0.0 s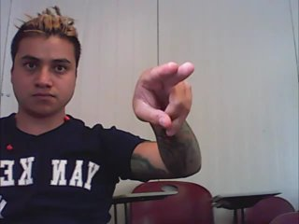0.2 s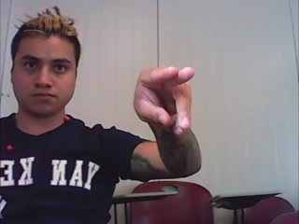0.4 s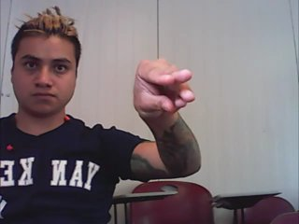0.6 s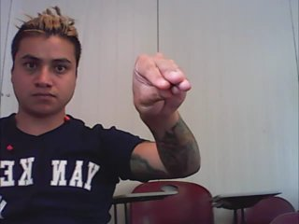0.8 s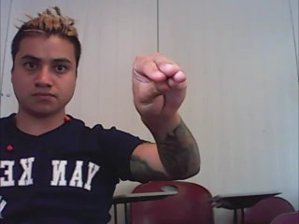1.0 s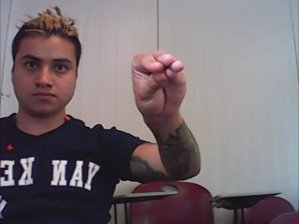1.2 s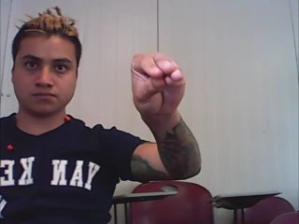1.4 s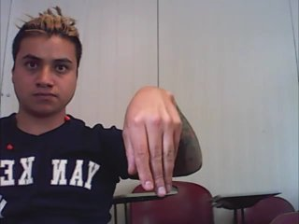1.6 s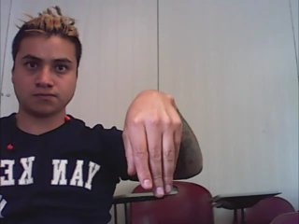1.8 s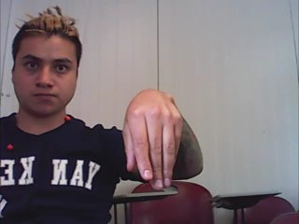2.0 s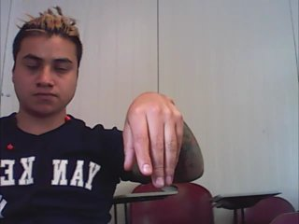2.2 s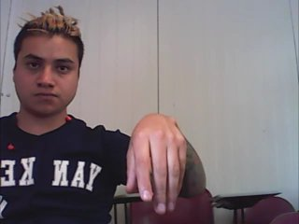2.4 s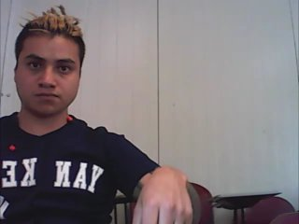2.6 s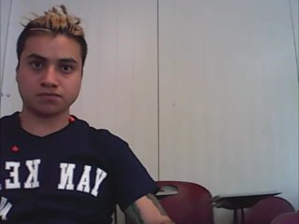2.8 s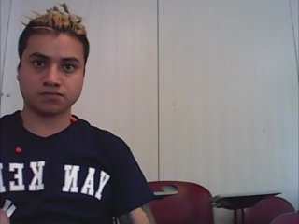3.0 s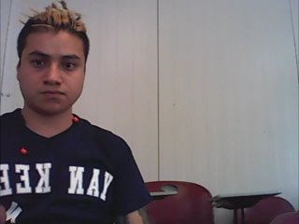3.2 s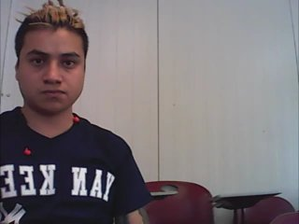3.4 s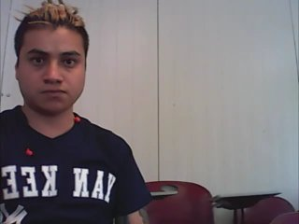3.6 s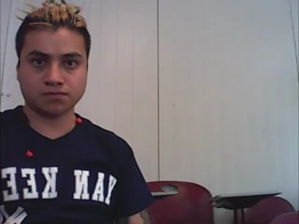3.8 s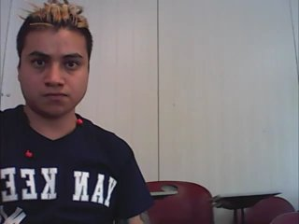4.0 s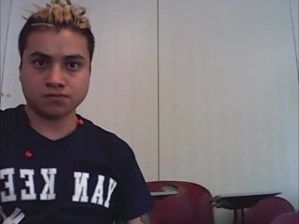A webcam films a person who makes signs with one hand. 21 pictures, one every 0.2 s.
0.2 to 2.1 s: On the screen the hand sweeps downward. The name of the sign: Throw down.
2.2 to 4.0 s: Non-gesture.
